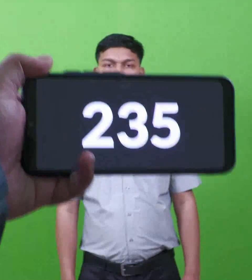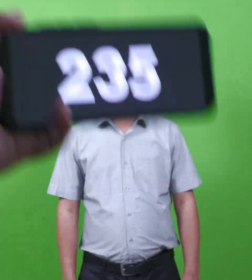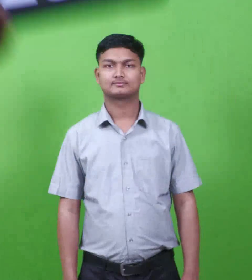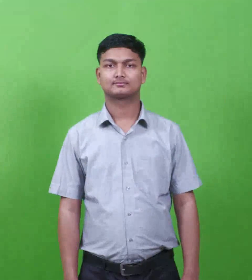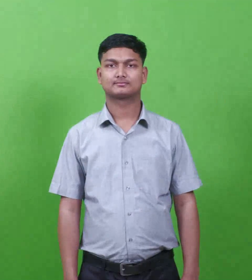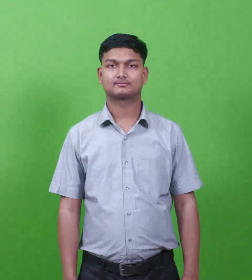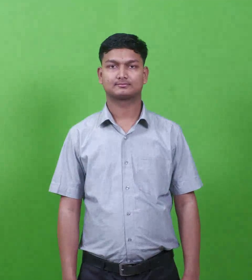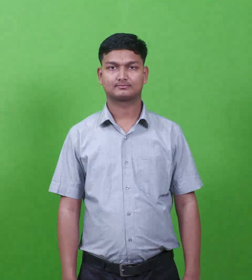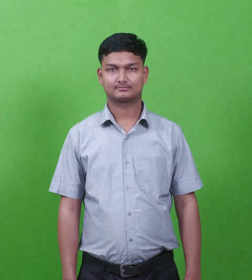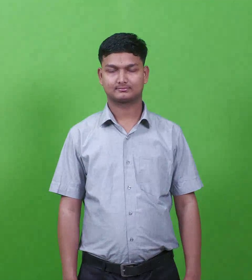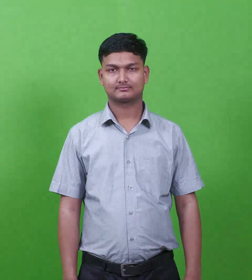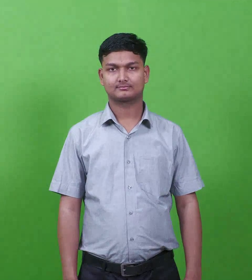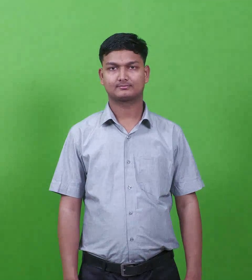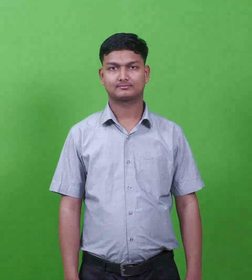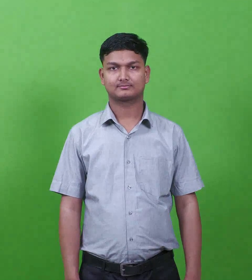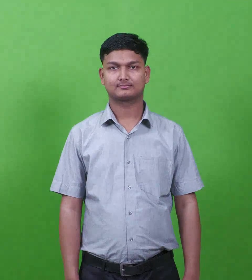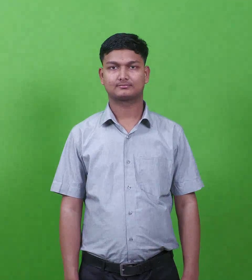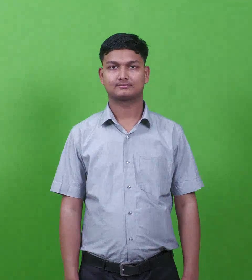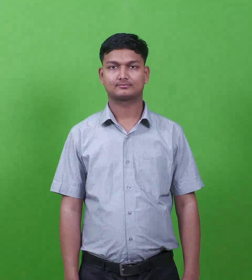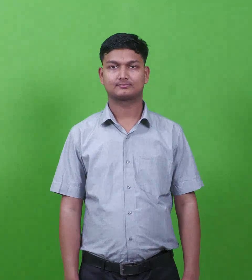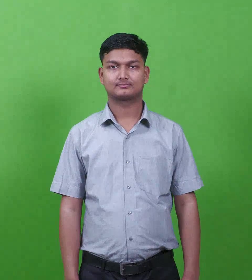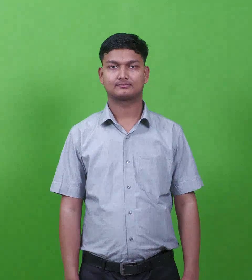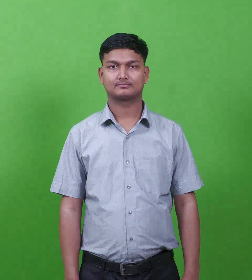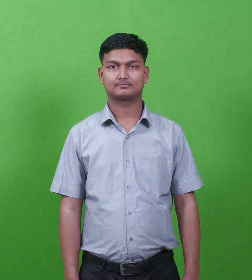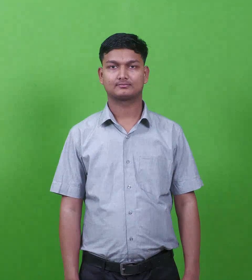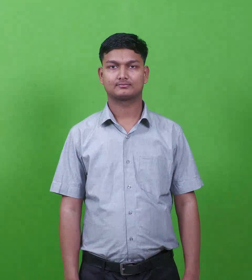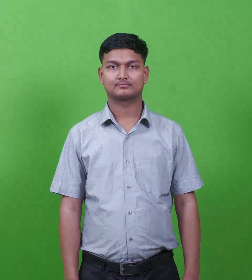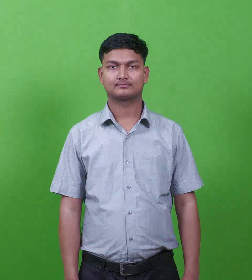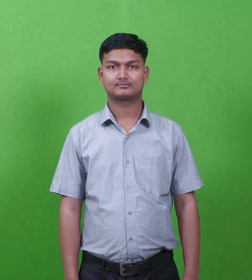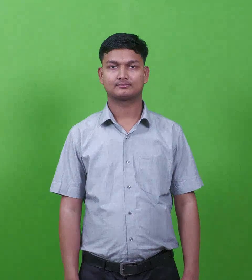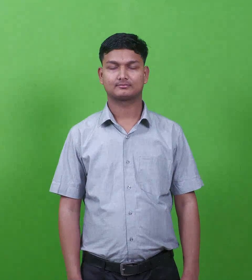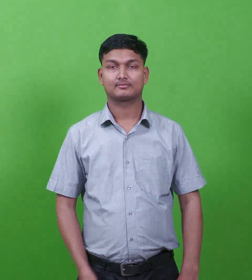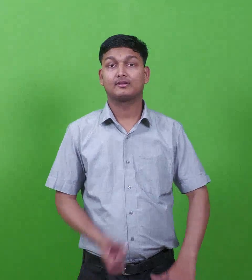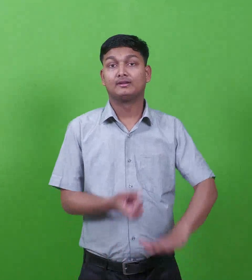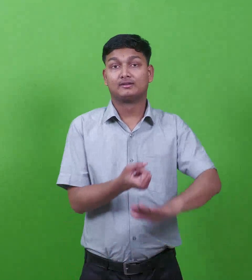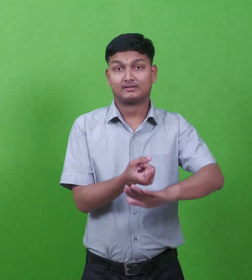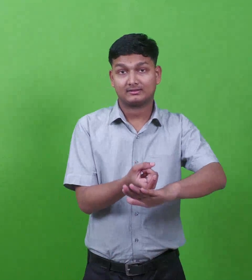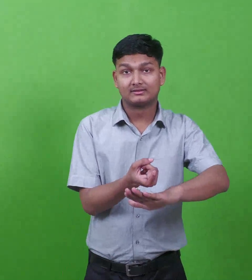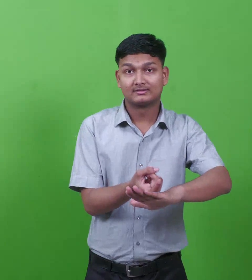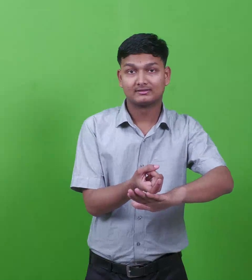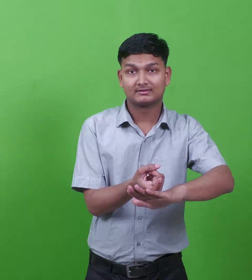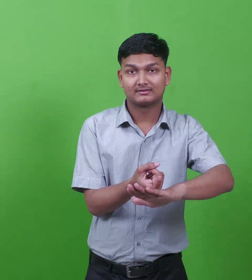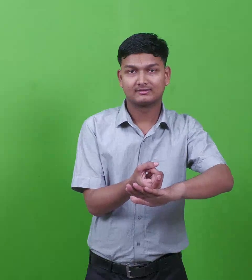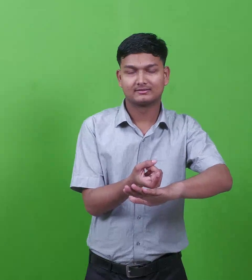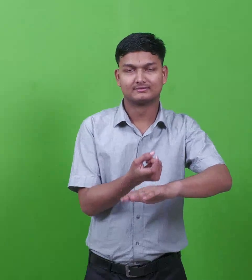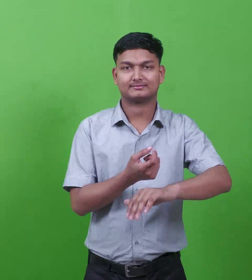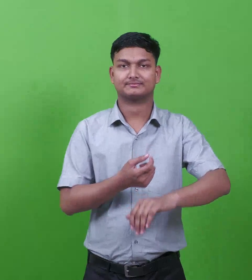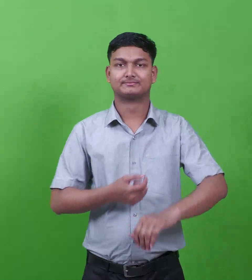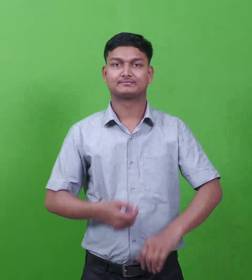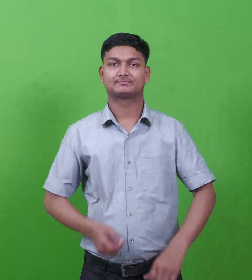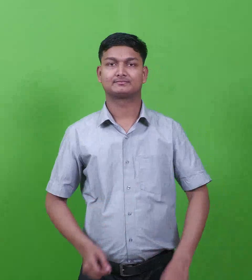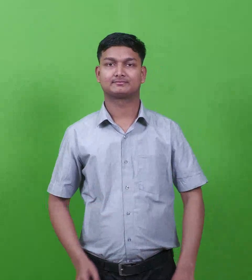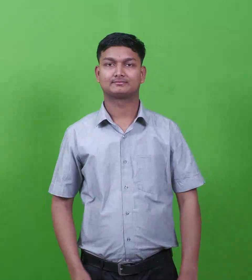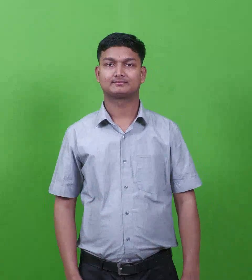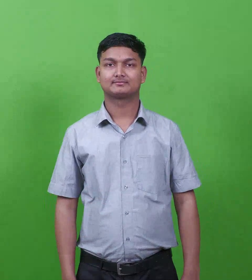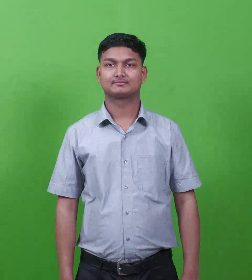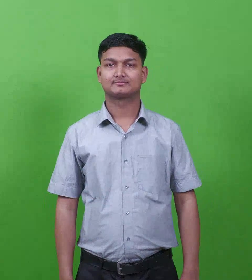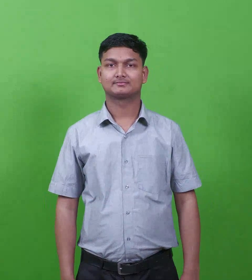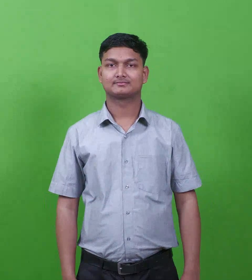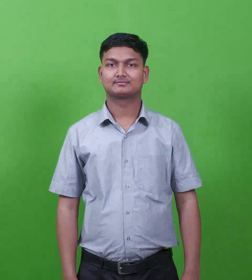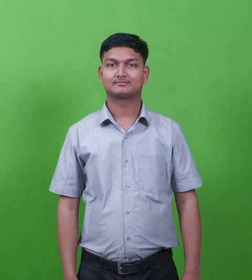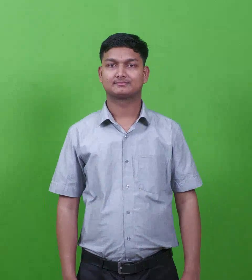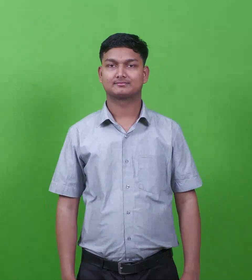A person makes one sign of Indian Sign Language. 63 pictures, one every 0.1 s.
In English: kadesh
